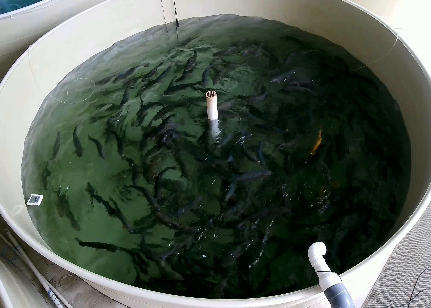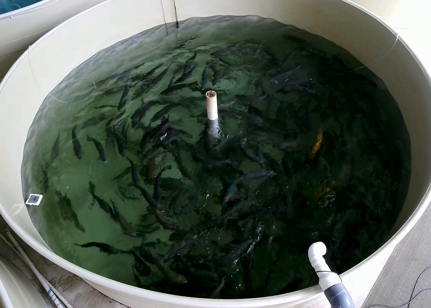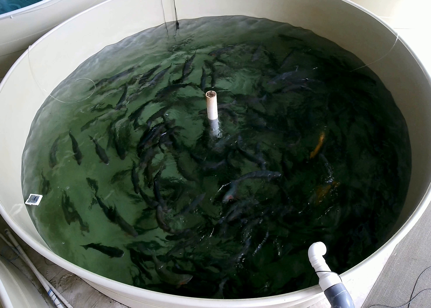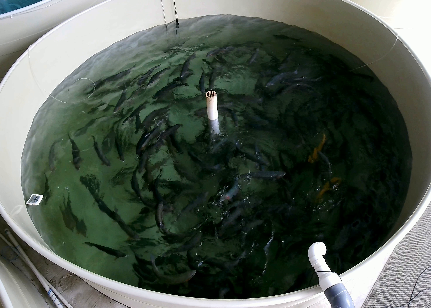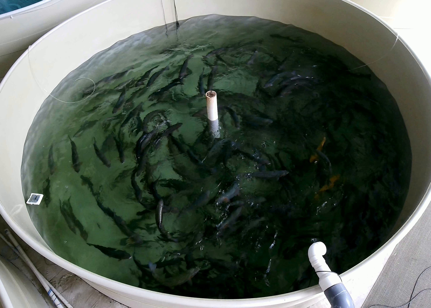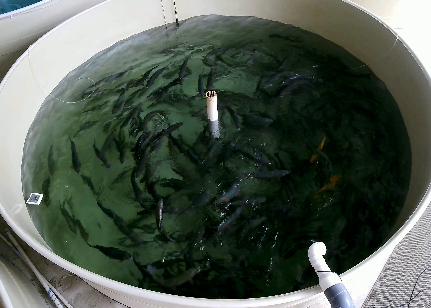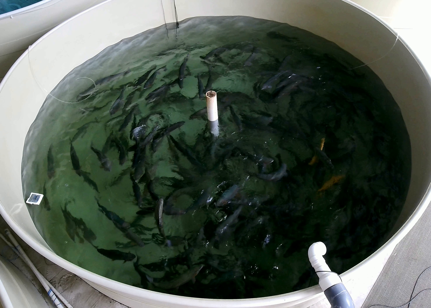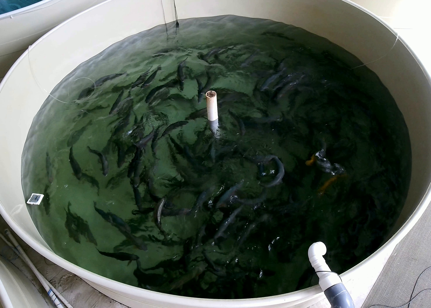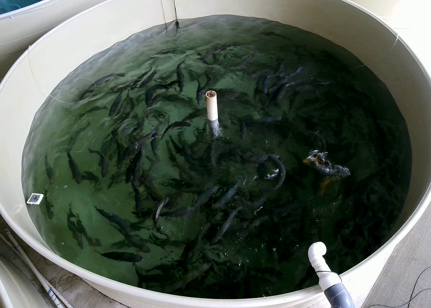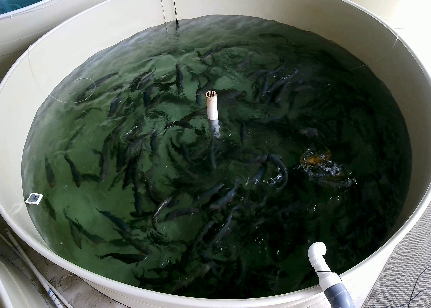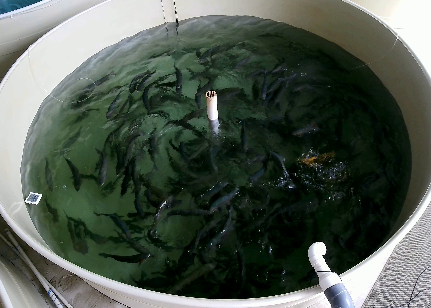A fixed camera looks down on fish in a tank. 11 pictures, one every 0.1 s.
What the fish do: Foraging.
